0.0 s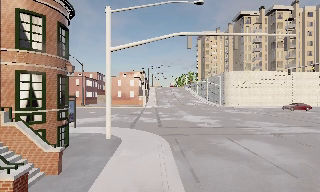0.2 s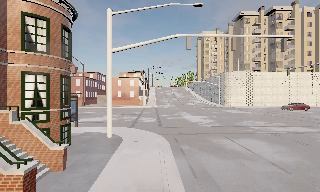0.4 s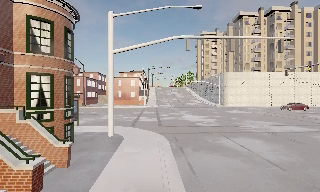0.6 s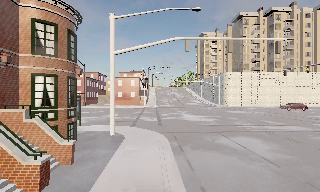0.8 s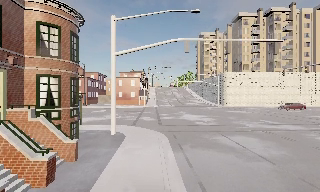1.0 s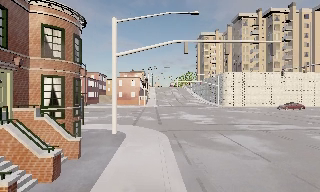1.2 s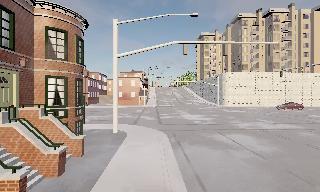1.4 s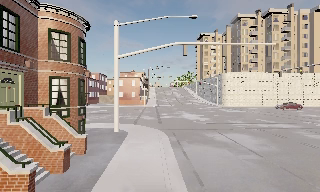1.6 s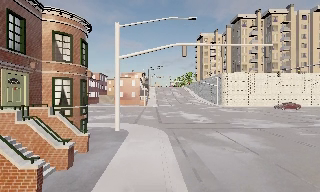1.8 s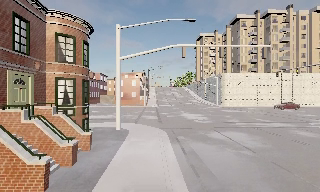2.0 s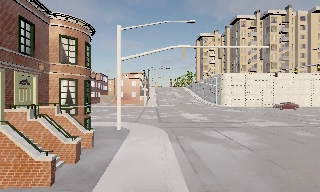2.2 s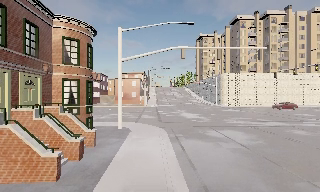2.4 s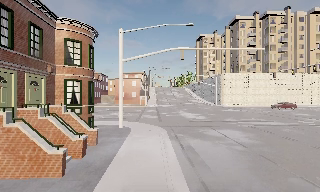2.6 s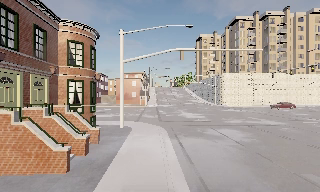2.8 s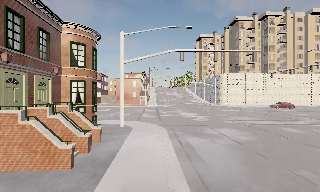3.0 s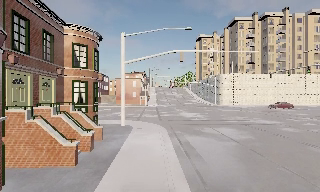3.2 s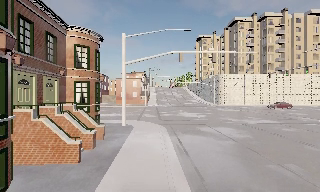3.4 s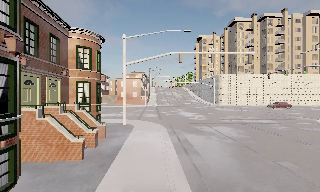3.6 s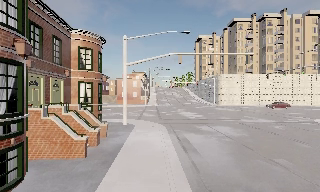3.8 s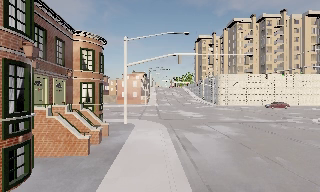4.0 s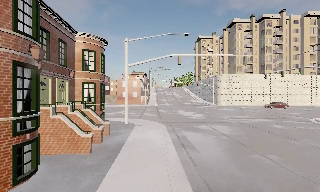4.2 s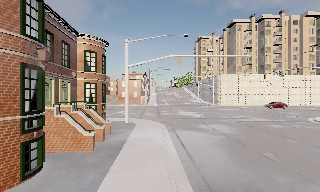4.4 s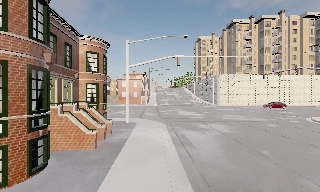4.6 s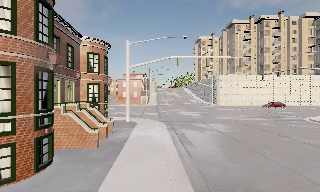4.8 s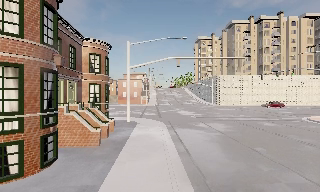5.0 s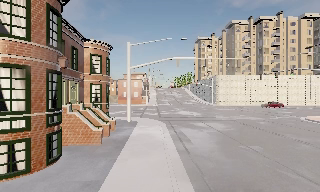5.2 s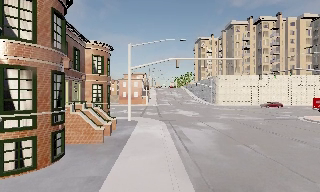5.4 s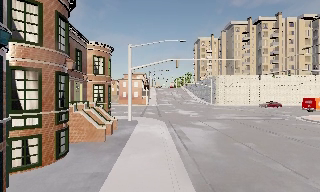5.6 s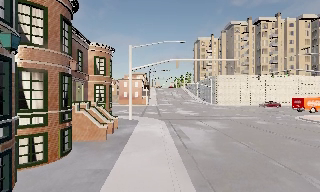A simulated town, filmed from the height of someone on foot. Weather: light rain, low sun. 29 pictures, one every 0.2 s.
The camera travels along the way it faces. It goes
backward.
0.0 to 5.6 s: The camera travels backward, about 7 m, so what stands in front gets smaller.
The film runs backward here.
